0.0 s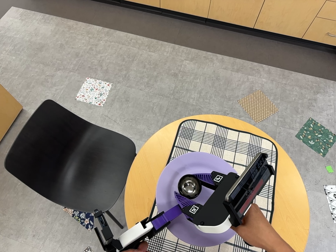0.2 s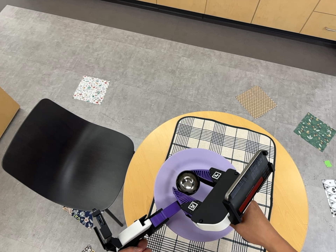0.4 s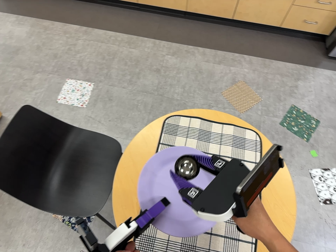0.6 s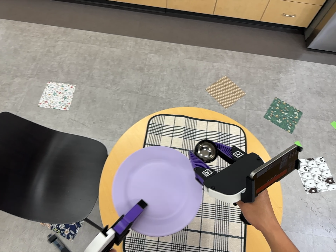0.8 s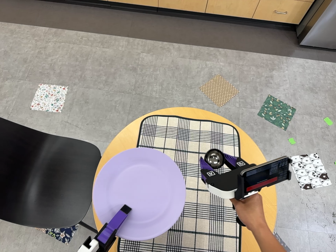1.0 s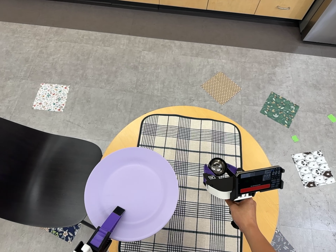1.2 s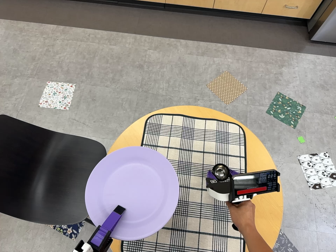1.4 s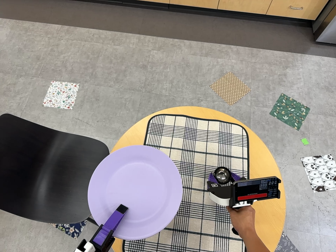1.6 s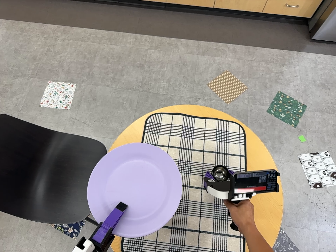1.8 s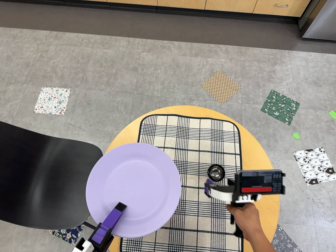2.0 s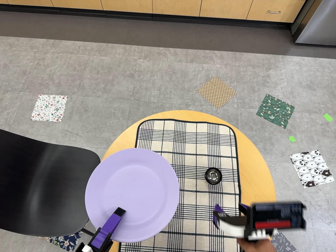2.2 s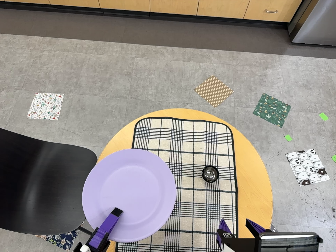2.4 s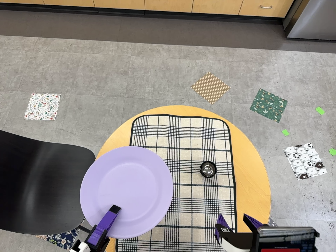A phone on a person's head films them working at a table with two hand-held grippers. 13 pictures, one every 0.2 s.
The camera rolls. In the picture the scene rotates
counterclockwise.
0.0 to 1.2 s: The camera travels to its right, about 9 cm, so close, fixed things drift to the left. It rolls about its line of sight by about 10 degrees, and the scene rotates counterclockwise.
1.2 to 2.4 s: The camera shifts only a little, or ends up much as it began.
The film runs forward here.
